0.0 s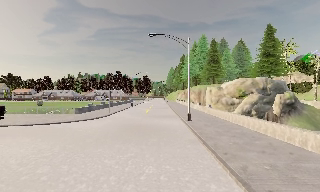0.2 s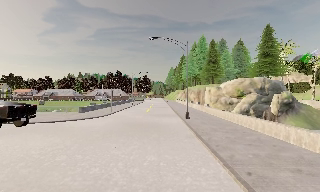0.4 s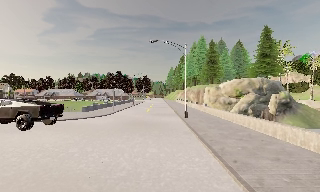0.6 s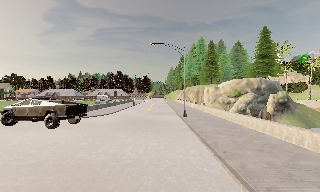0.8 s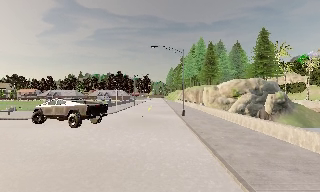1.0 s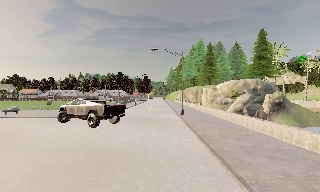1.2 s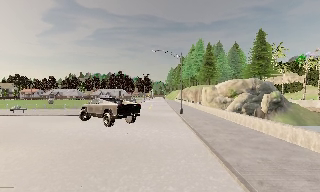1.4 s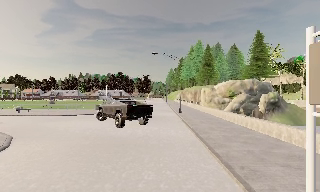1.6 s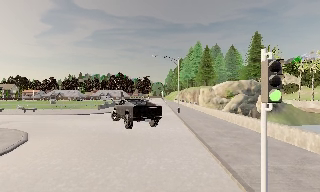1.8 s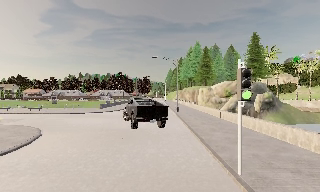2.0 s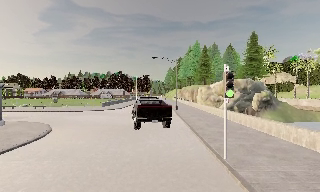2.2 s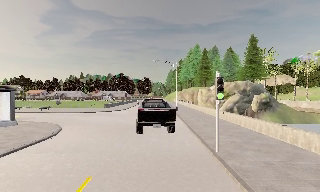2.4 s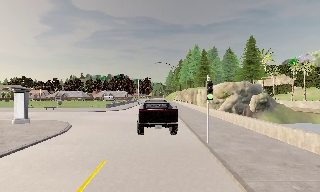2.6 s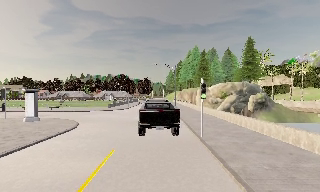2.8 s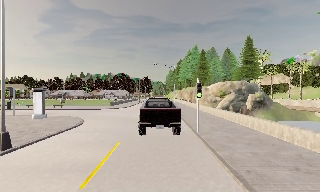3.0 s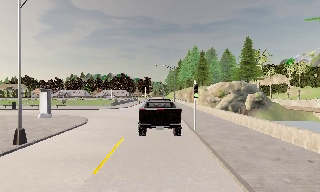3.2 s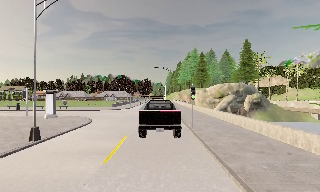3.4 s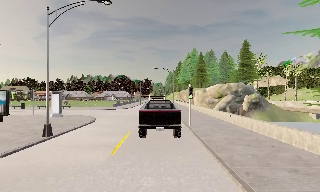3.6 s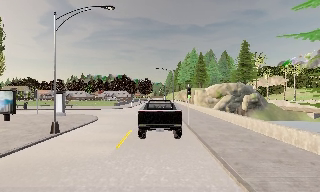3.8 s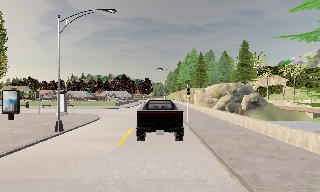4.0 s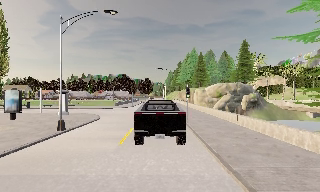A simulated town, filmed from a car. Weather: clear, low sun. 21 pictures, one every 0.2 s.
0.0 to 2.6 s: The camera travels backward, about 13 m, so what stands in front gets smaller.
2.6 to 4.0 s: The camera travels backward, about 4.5 m, so what stands in front gets smaller. It loses speed.
The film runs backward here.
